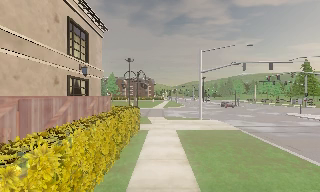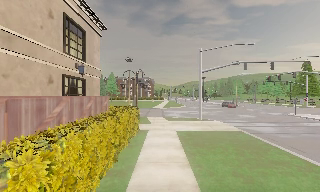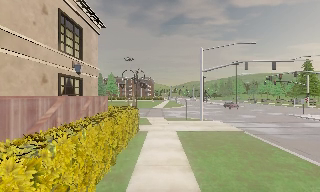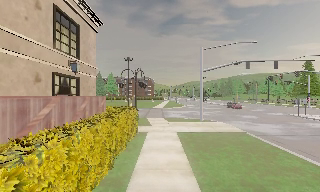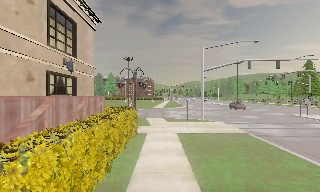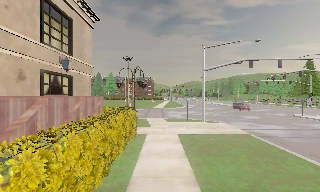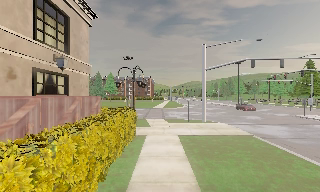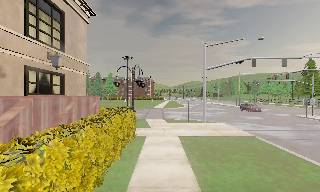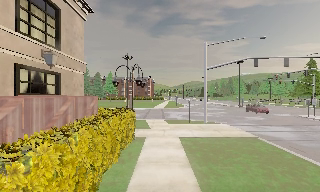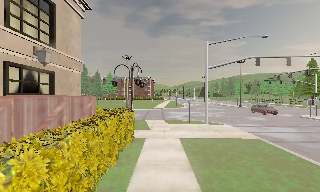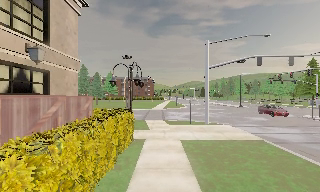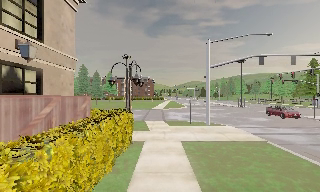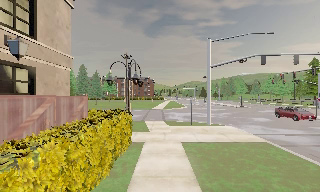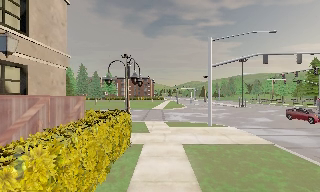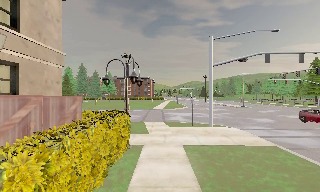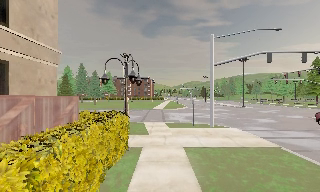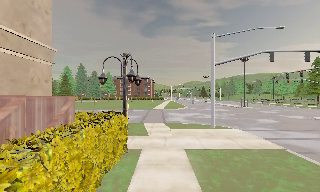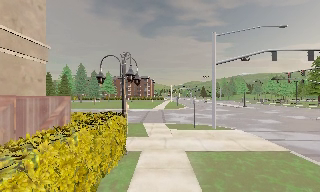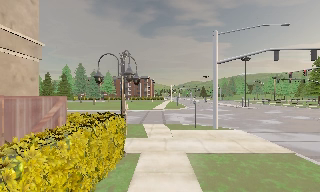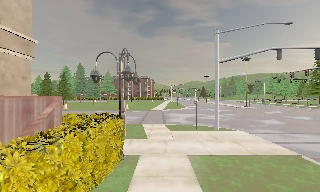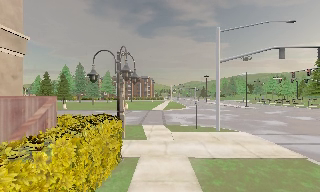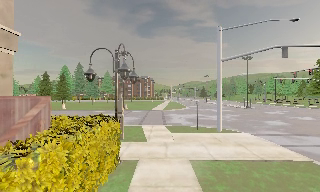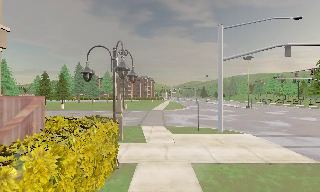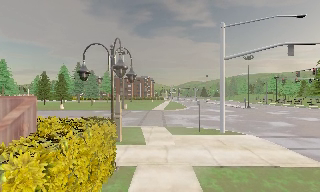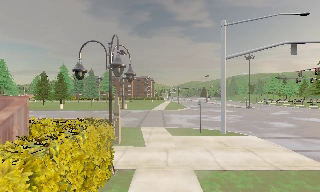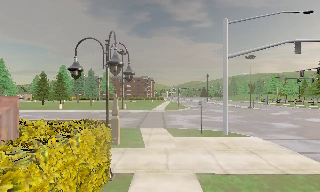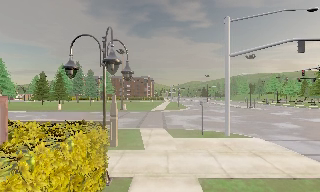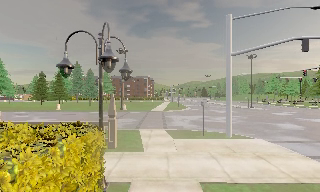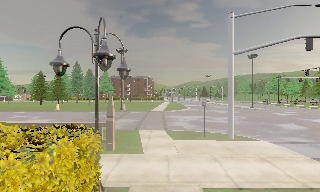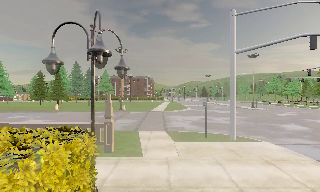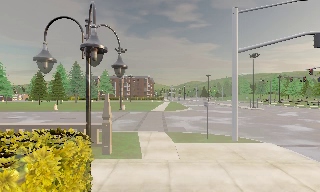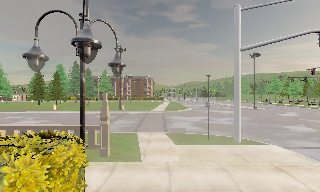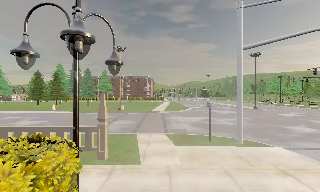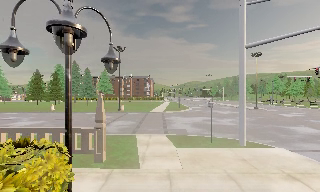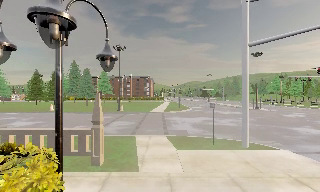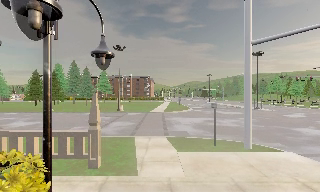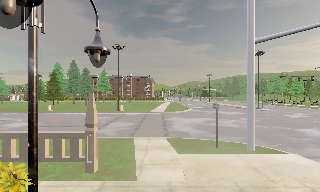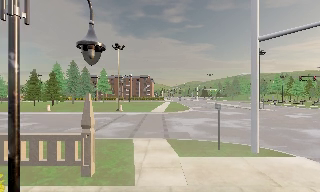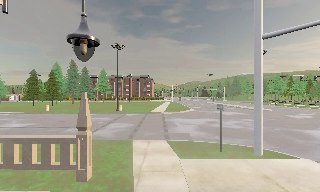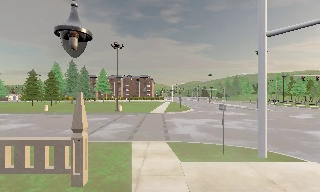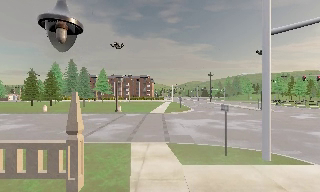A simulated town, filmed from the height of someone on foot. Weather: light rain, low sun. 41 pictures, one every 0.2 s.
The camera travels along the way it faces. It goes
forward.
0.0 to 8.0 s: The camera travels forward, about 11 m, so what stands in front looms larger.
The film runs forward here.
